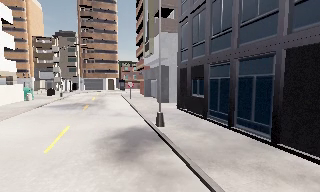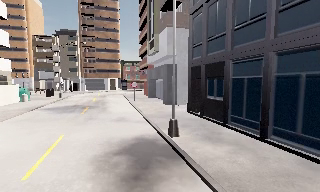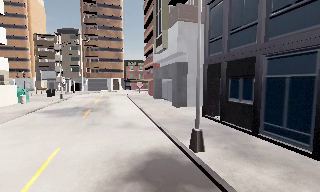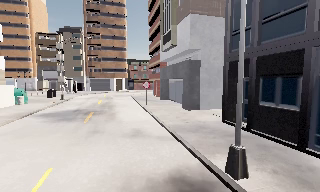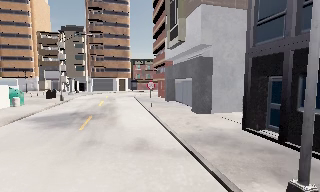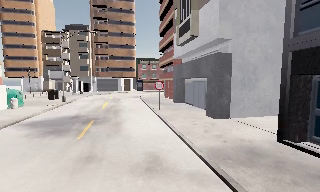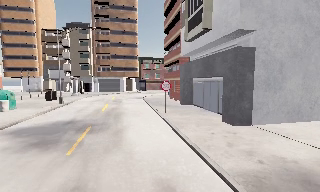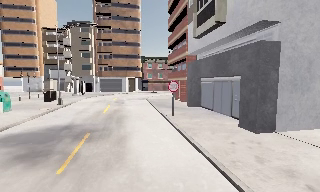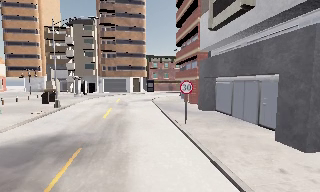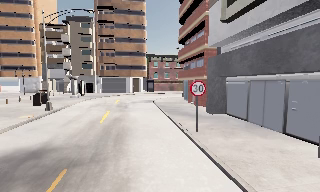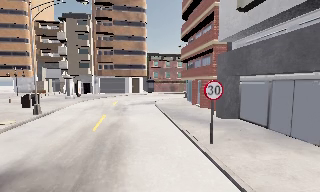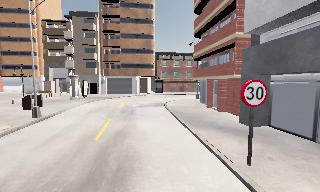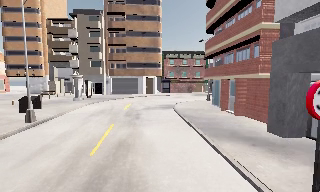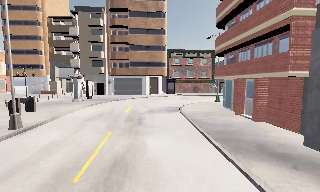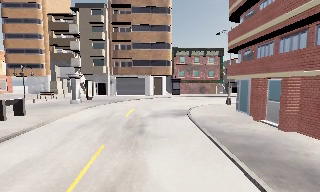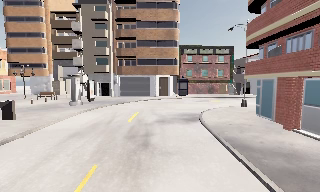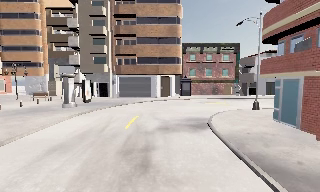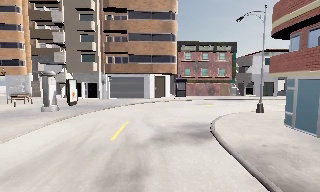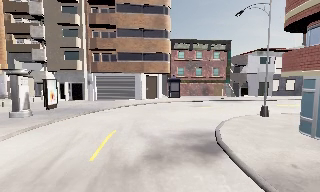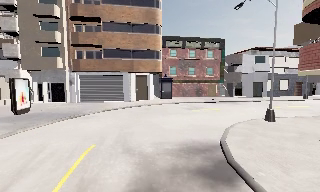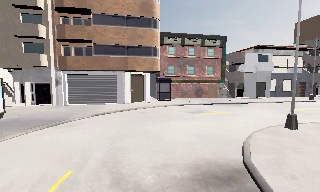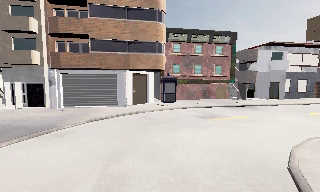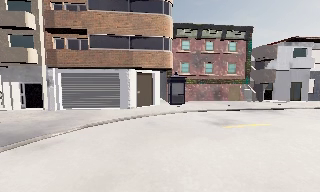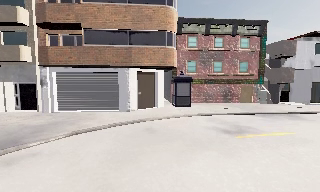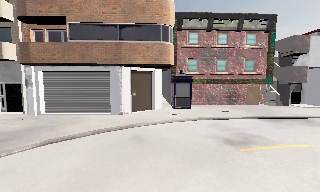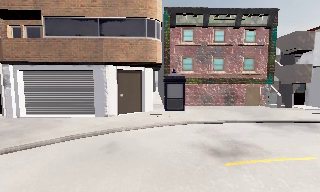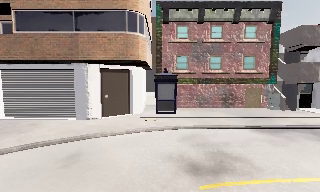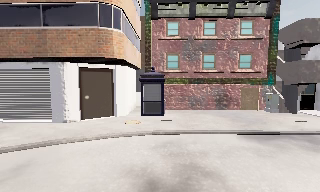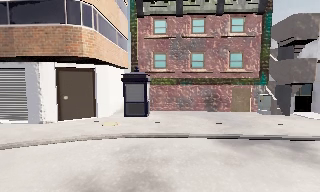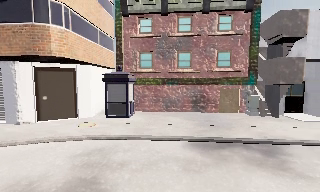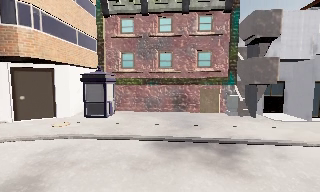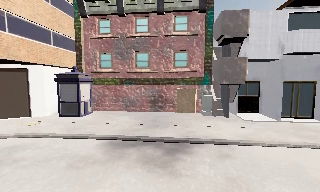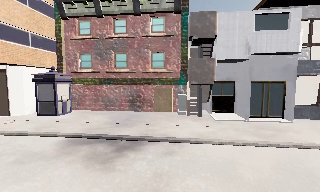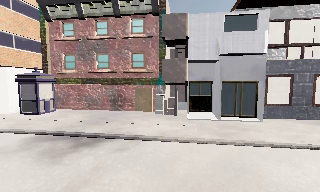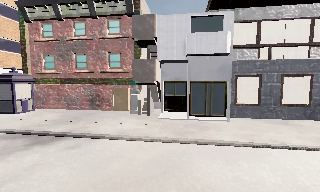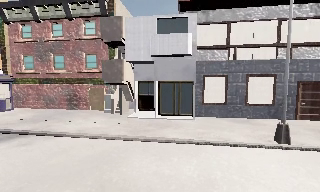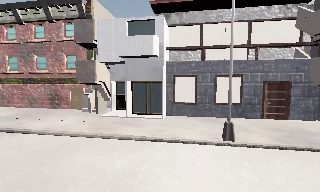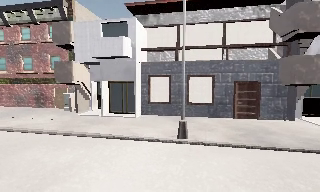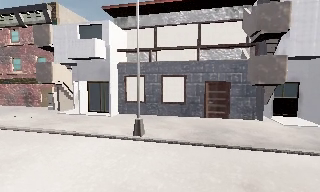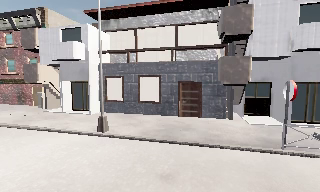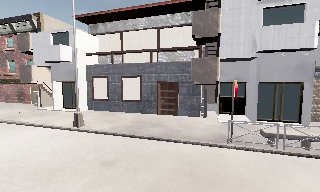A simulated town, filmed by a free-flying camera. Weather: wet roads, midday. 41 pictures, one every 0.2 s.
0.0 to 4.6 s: The scene slides to the right, as the camera pans about 15 degrees to its left. It travels forward, about 35 m, so what stands in front looms larger.
4.6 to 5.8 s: The camera travels to its right and forward, about 8 m, so close, fixed things drift to the left.
5.8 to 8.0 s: The camera pans to its left, which is counterclockwise from overhead, by about 10 degrees. It travels to its right, about 20 m, so close, fixed things drift to the left.
The film runs forward here.
